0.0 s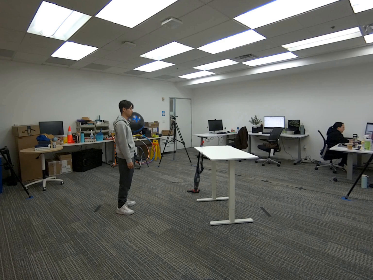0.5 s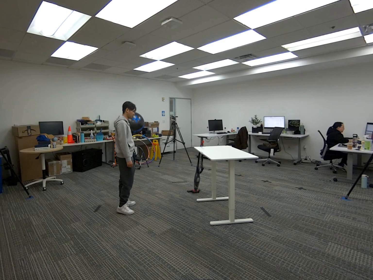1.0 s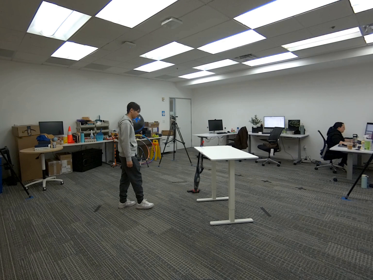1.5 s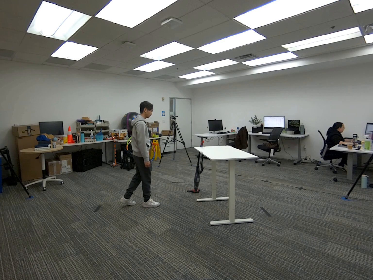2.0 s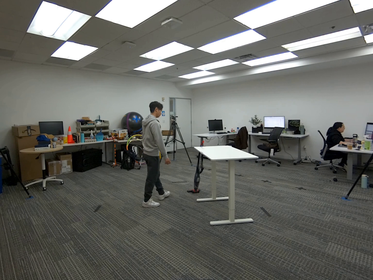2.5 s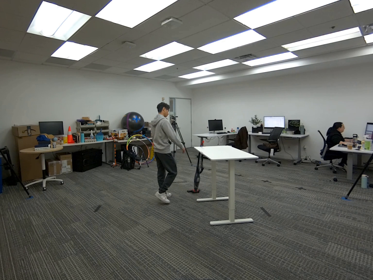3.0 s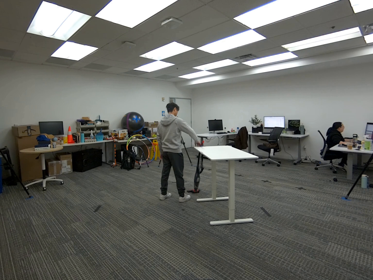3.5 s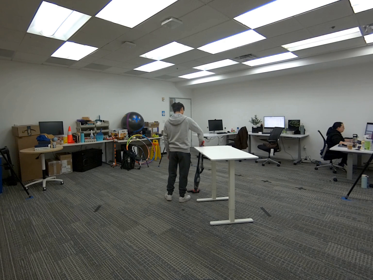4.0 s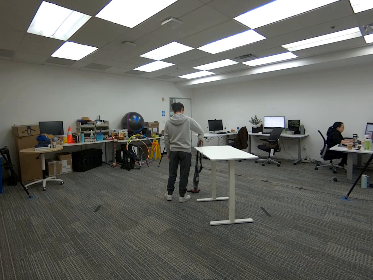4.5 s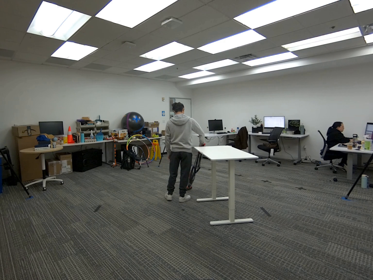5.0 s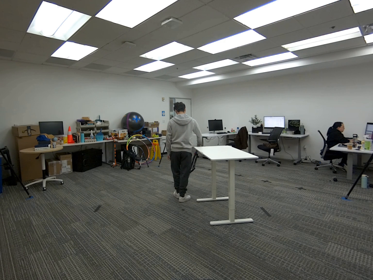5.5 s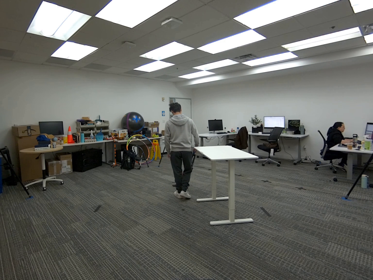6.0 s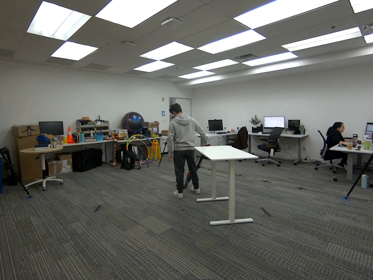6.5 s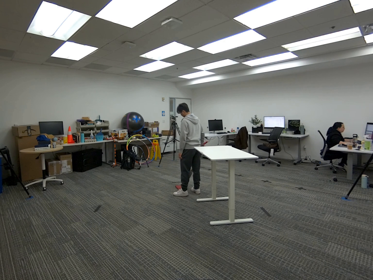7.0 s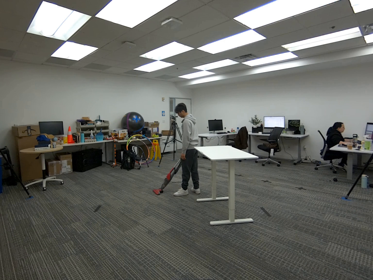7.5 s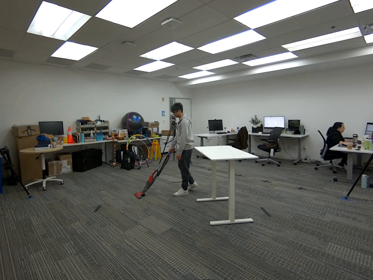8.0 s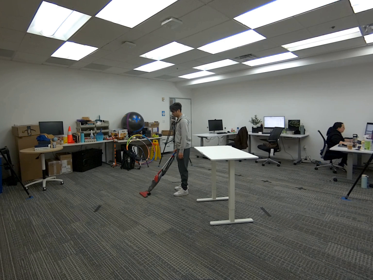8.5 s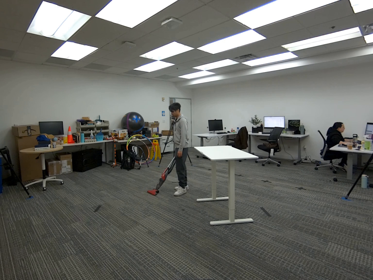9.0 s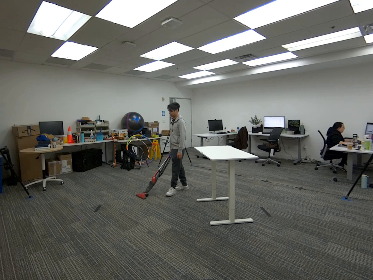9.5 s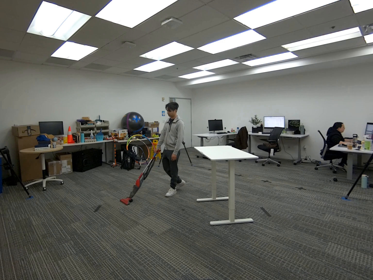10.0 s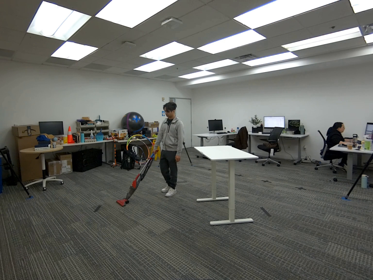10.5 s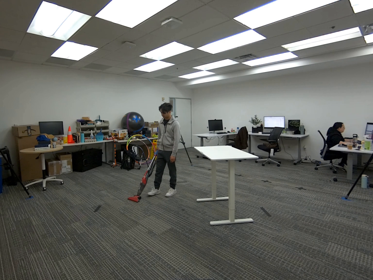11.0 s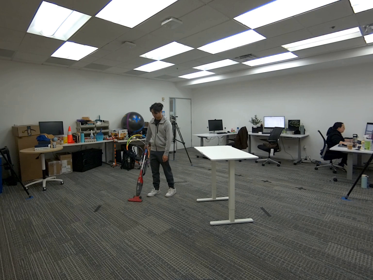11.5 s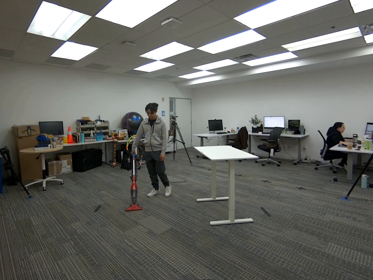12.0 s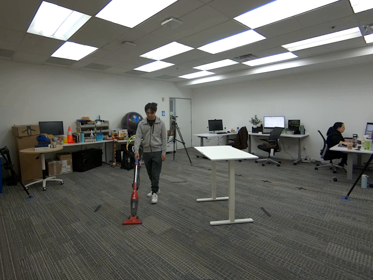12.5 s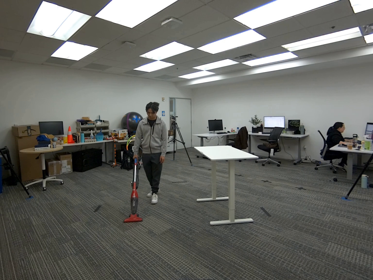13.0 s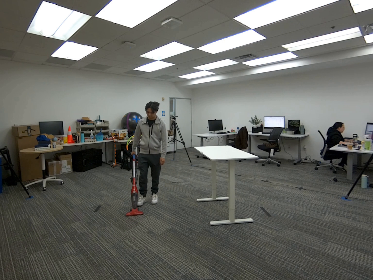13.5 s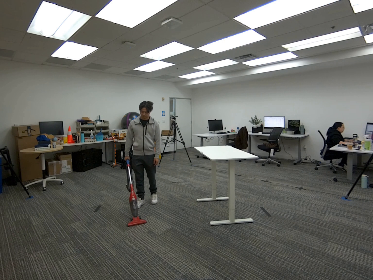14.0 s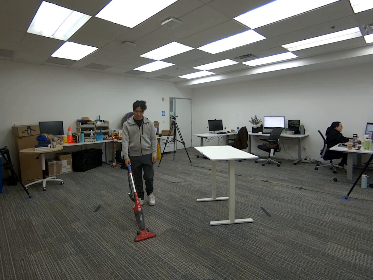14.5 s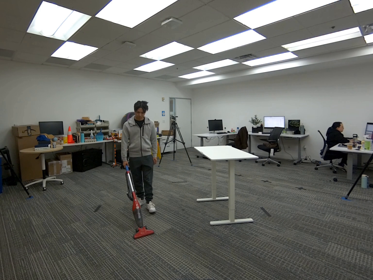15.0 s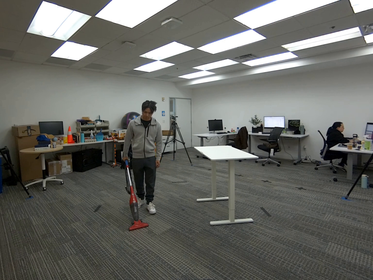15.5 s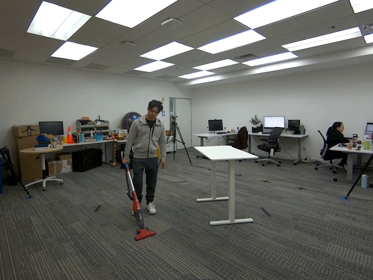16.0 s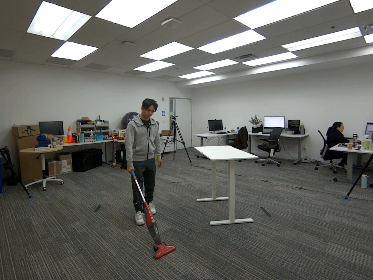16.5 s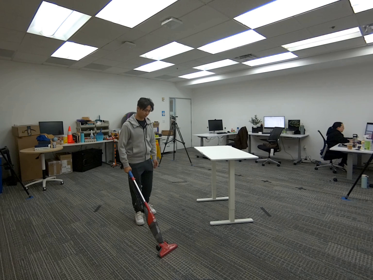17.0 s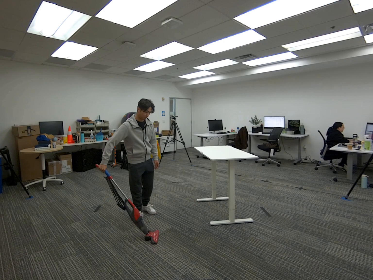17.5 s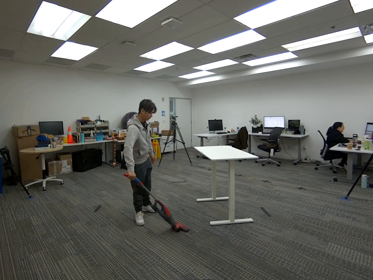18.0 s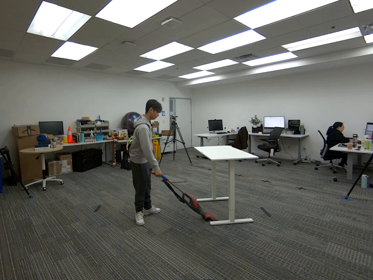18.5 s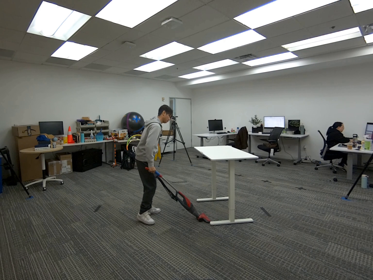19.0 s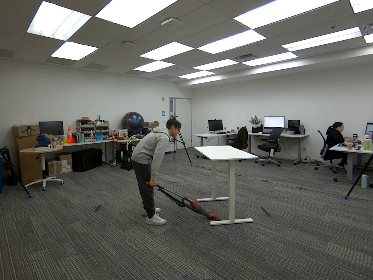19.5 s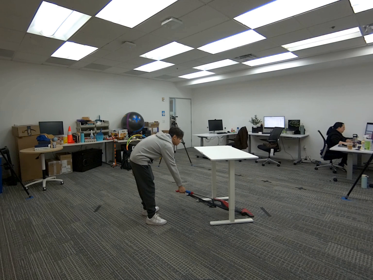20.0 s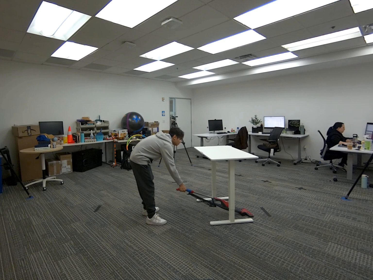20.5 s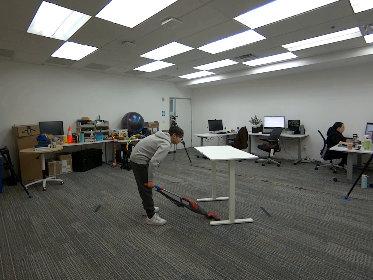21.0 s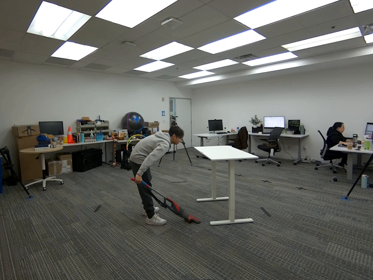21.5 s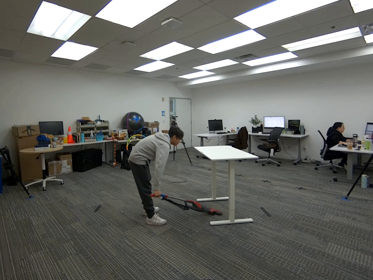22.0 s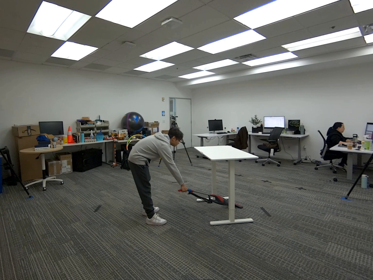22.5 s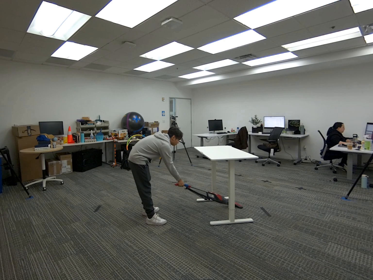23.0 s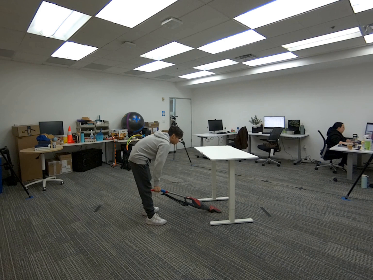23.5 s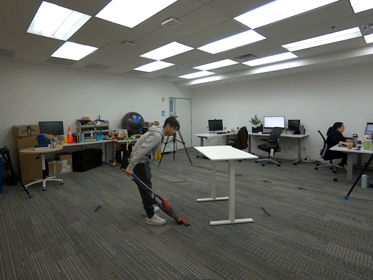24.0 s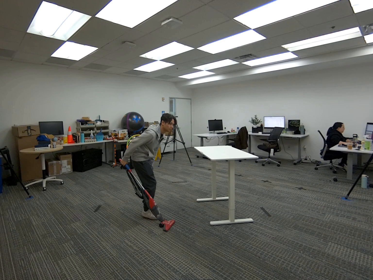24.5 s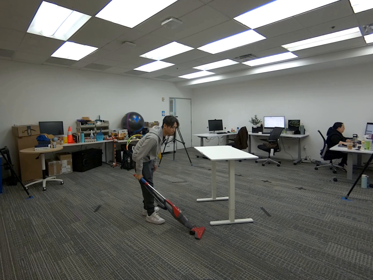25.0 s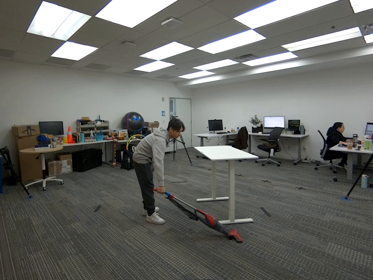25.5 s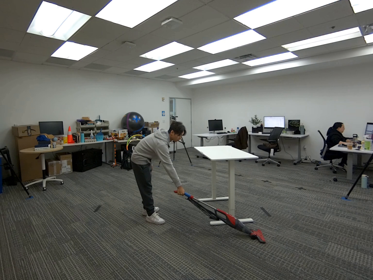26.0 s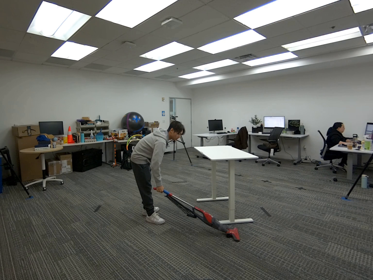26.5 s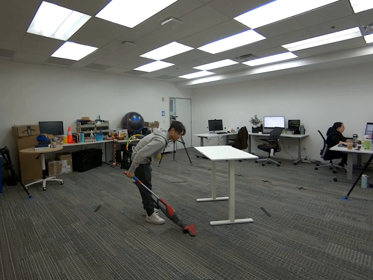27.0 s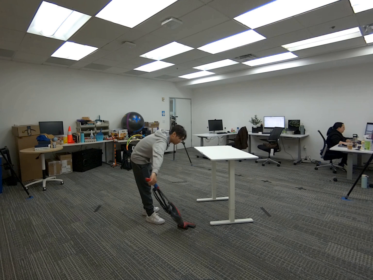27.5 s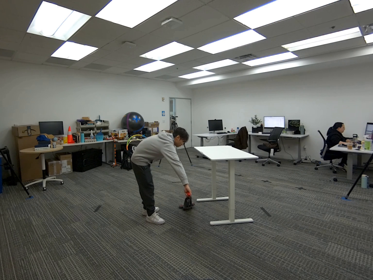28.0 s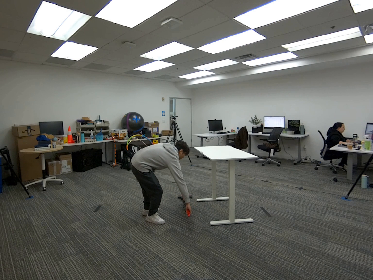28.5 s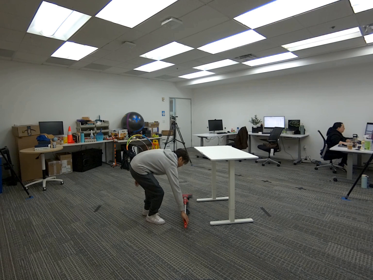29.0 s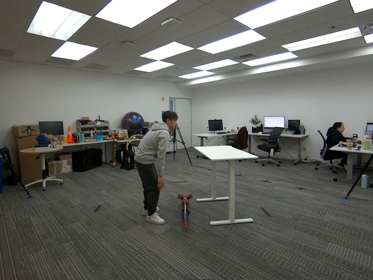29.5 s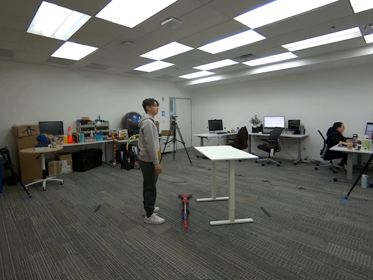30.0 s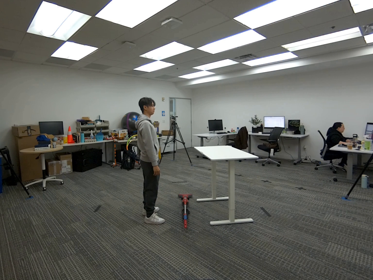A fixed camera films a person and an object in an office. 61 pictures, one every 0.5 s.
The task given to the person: Walk over to the vacum leaning against the white desk and grasp the vaccum using one hand from the top handle. Proceed to vaccum within the bounding area. Place the vaccum near the white desk when complete.
